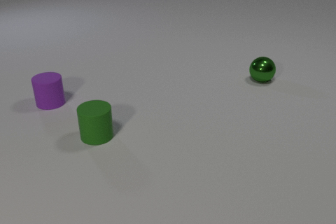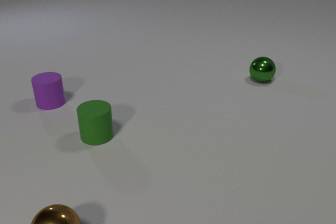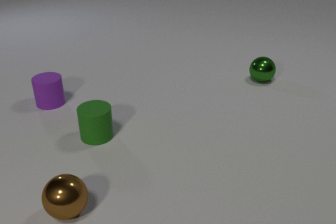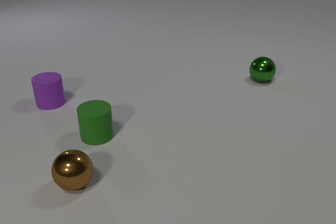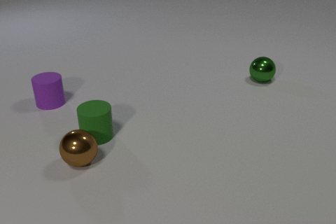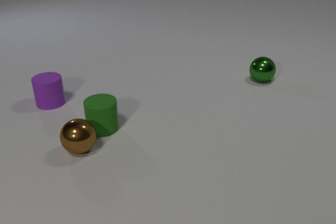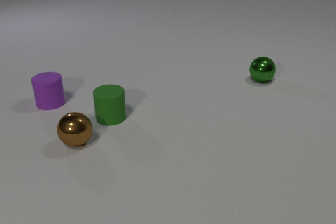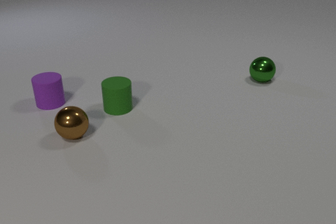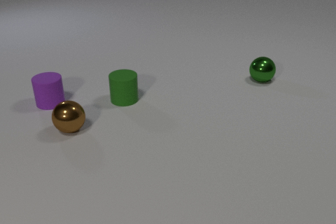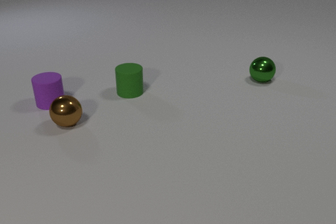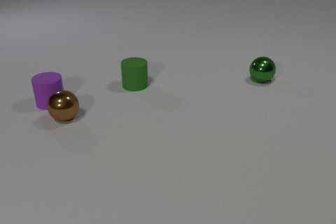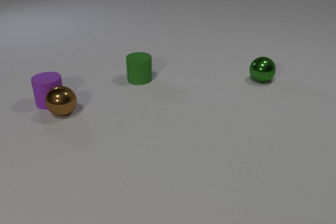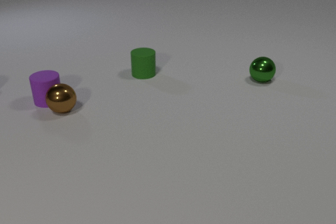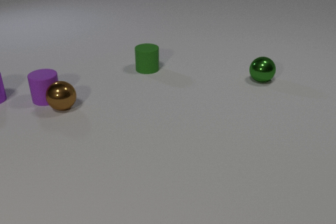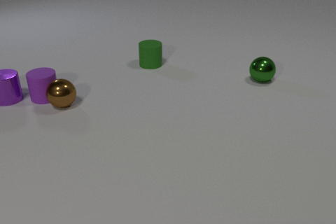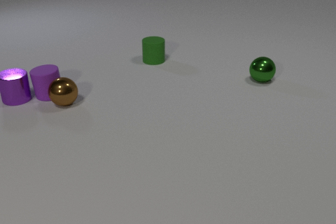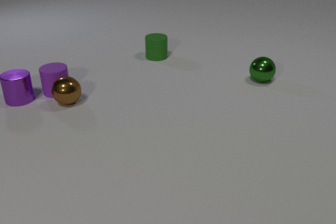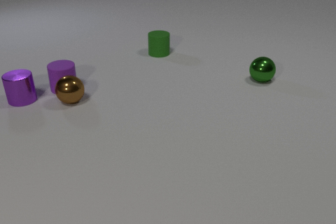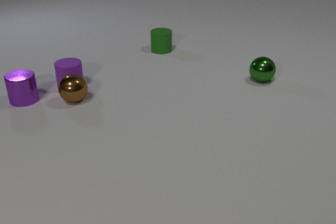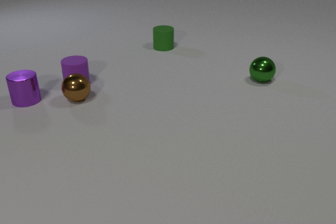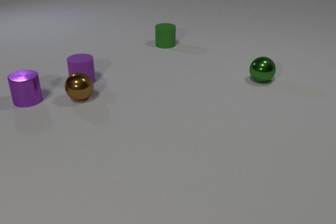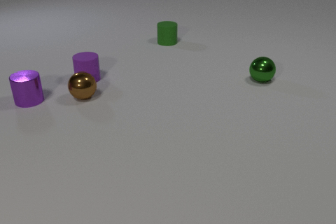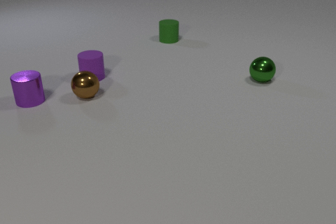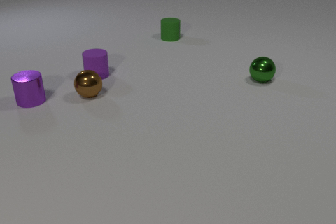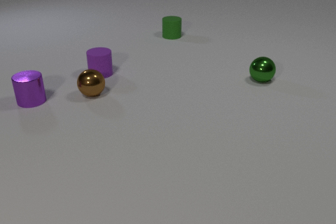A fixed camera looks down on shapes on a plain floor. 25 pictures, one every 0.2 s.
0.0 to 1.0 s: The brown metal sphere comes in at the bottom edge, rolls away from the camera. The green rubber cylinder slides away from the camera. The brown metal sphere and the green rubber cylinder collide.
1.0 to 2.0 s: The brown metal sphere rolls away from the camera. The green rubber cylinder slides away from the camera.
2.0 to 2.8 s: The brown metal sphere rolls away from the camera. The green rubber cylinder slides away from the camera. The purple rubber cylinder slides away from the camera. The purple metal cylinder comes in at the left edge, slides to the right. The brown metal sphere and the purple rubber cylinder collide.
2.8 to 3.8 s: The brown metal sphere rolls to the right and away from the camera. The green rubber cylinder slides away from the camera. The purple rubber cylinder slides to the right and away from the camera. The purple metal cylinder slides to the right and toward the camera. The purple rubber cylinder and the purple metal cylinder collide.
3.8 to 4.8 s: The brown metal sphere rolls to the right and away from the camera. The green rubber cylinder slides away from the camera. The purple rubber cylinder slides to the right and away from the camera. The purple metal cylinder moves, and ends about where it began.
What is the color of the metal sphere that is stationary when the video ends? green.
What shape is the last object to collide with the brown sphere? cylinder.
How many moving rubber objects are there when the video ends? 2.
